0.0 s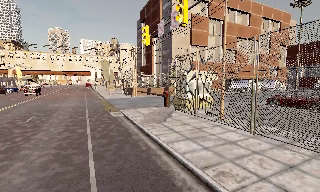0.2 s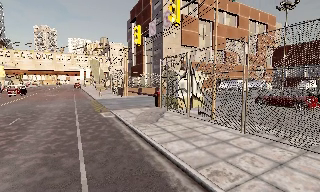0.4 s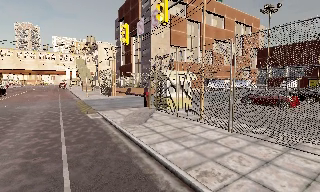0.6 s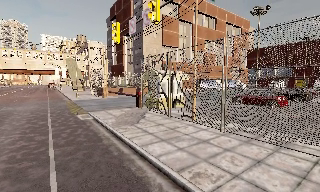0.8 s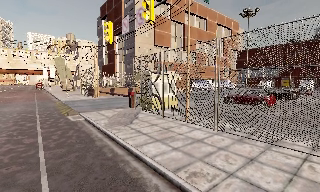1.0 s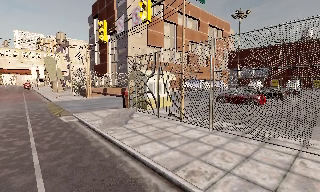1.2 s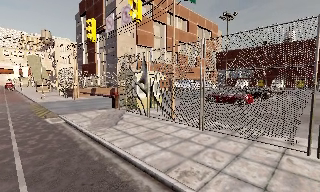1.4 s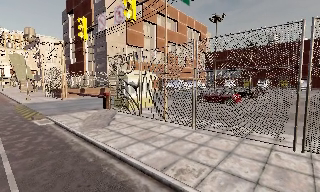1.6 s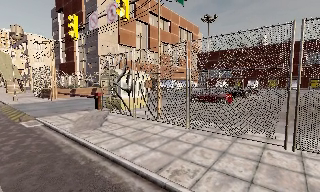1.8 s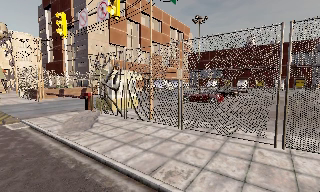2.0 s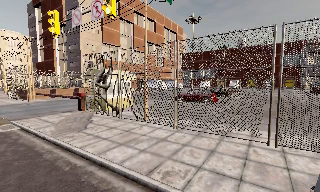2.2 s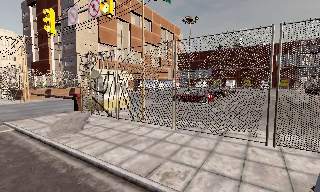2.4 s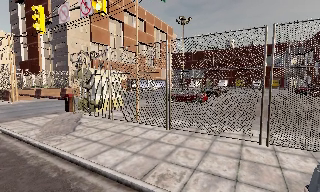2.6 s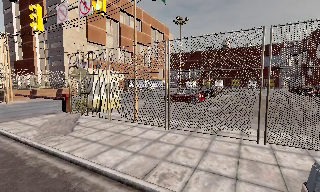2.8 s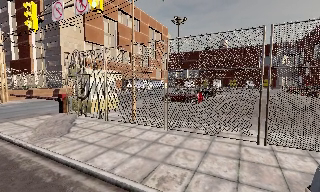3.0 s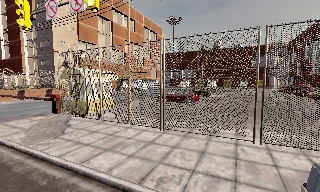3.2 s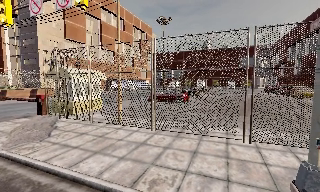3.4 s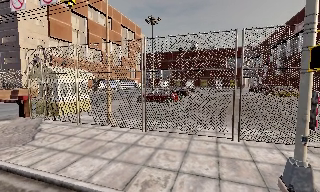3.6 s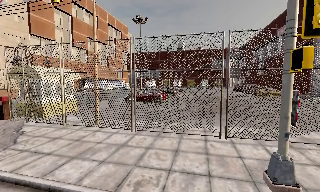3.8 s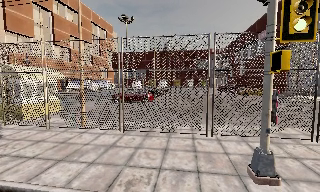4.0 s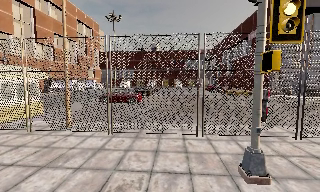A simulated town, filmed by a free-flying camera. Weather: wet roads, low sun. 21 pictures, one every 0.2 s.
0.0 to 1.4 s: The camera pans to its right, which is clockwise from overhead, by about 25 degrees. It travels to its left, about 0.5 m.
1.4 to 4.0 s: The scene slides to the left, as the camera pans about 35 degrees to its right. It travels to its left and forward, about 1 m.
The film runs forward here.
